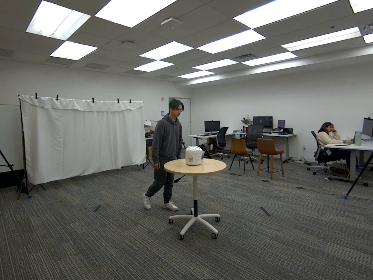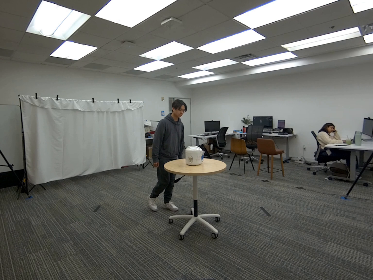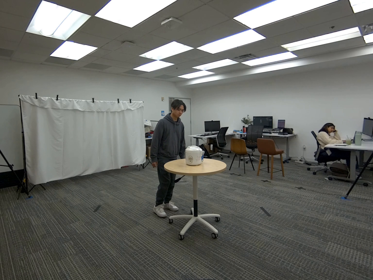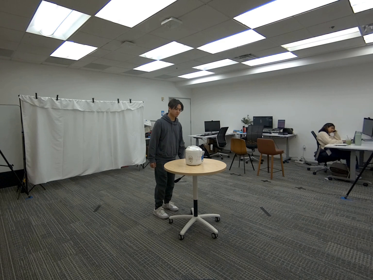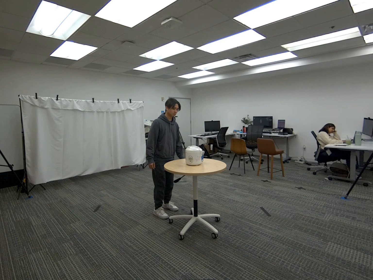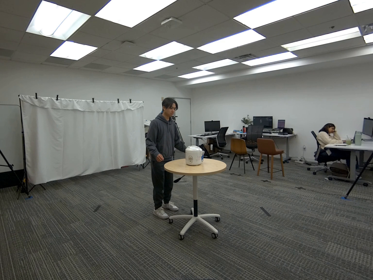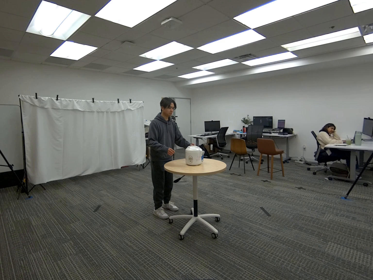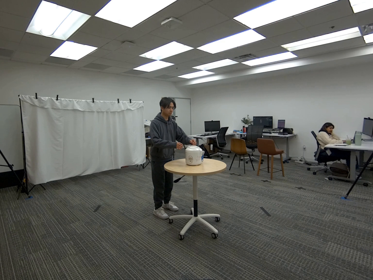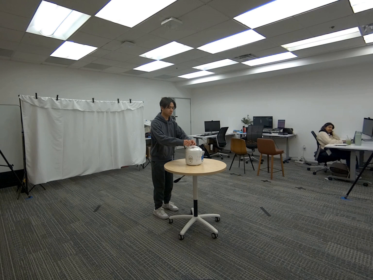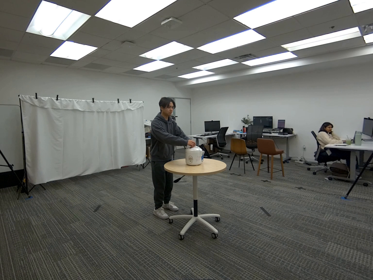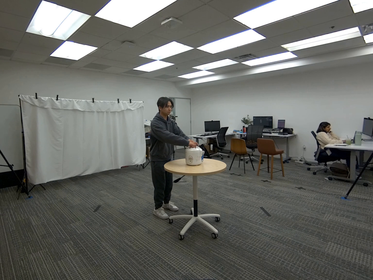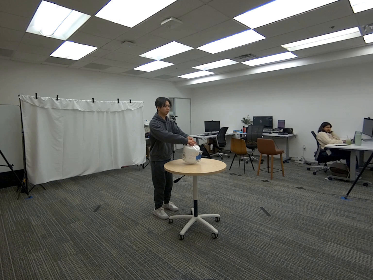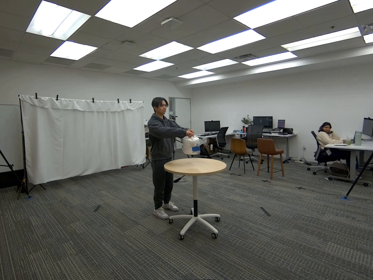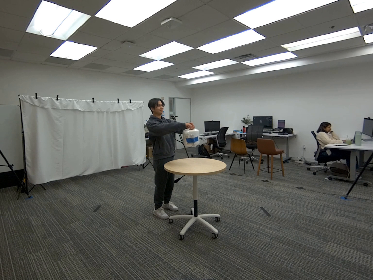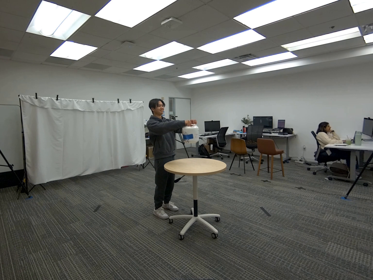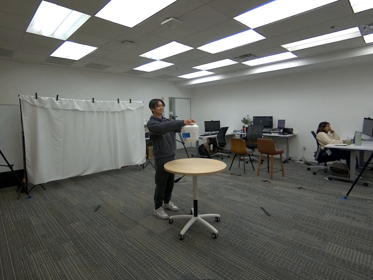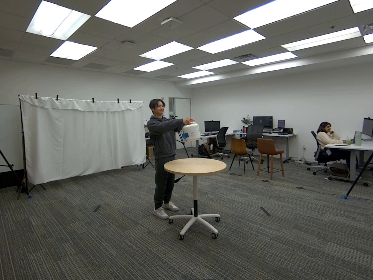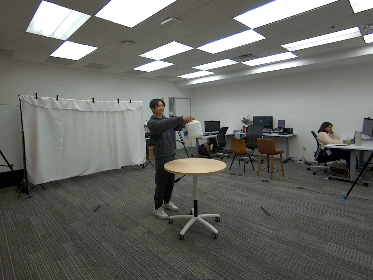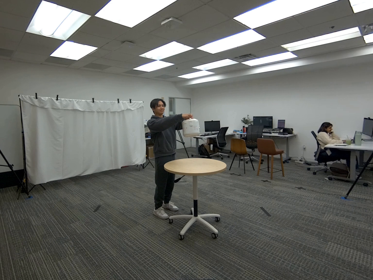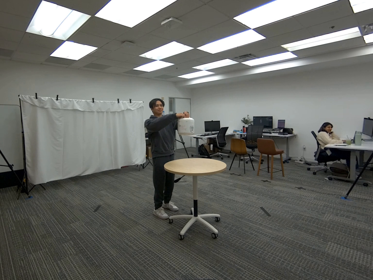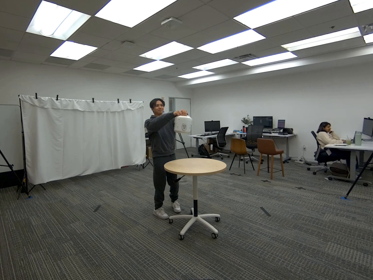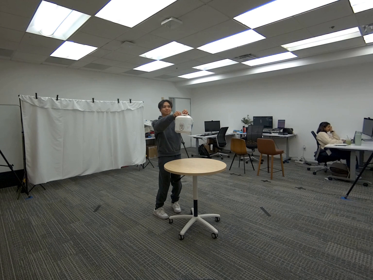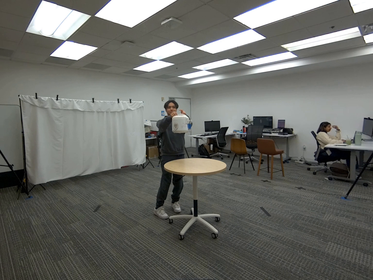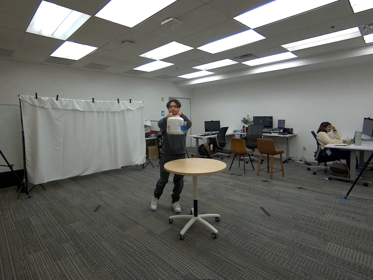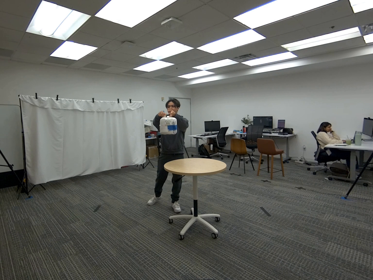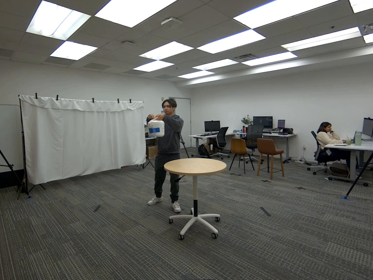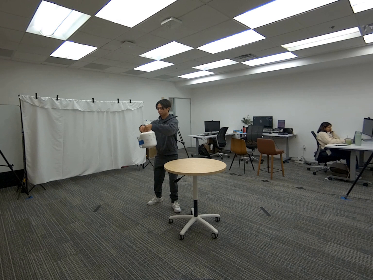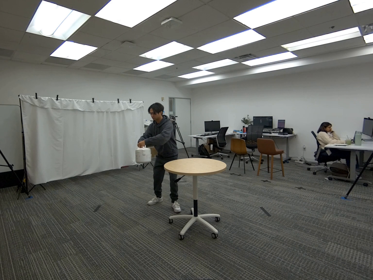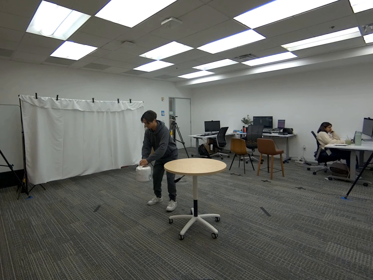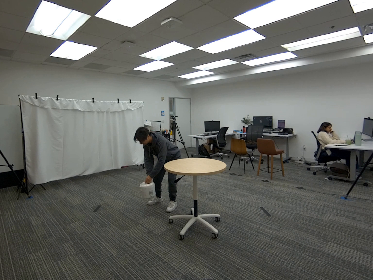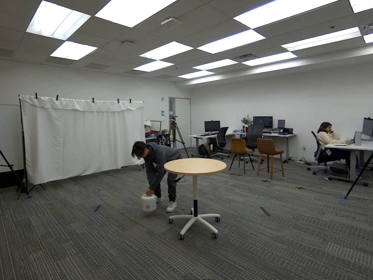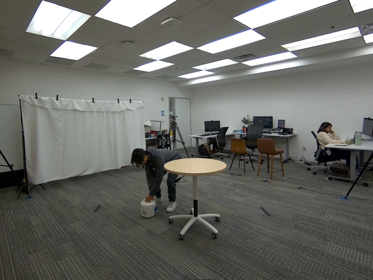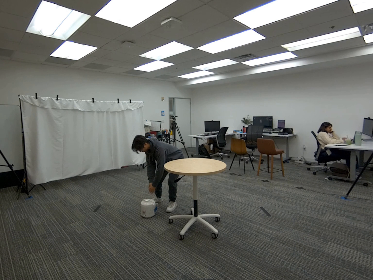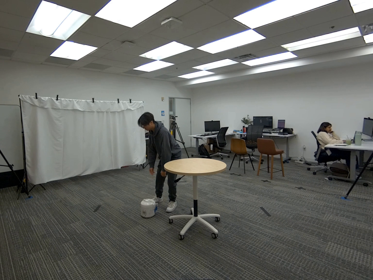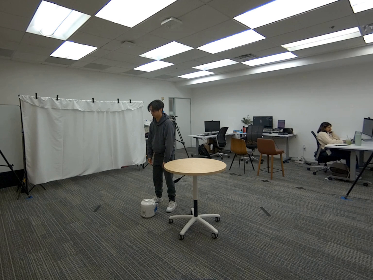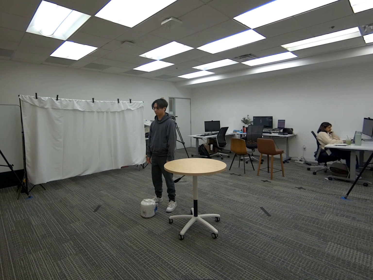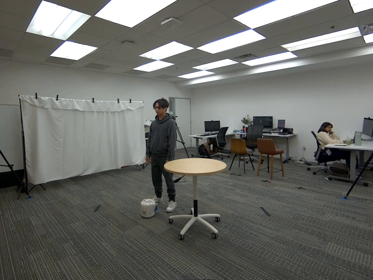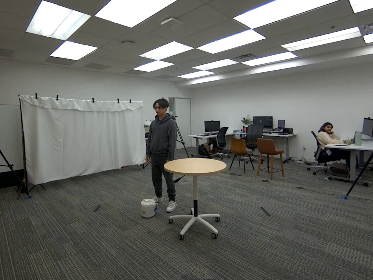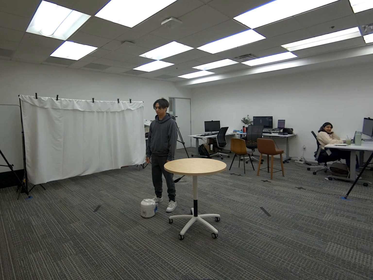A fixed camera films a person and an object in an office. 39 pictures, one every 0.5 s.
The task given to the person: Walk over to the rice cooker on the round table and pick up the rice cooker using both hands. Rotate the rice cooker a few times and place on the ground when finished.
